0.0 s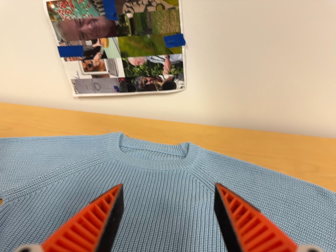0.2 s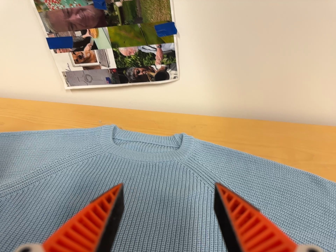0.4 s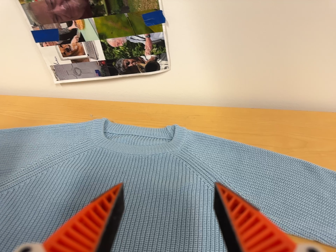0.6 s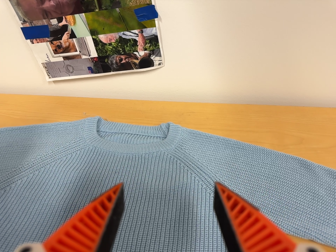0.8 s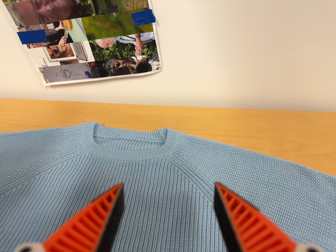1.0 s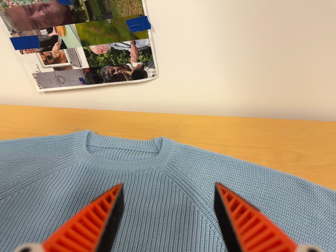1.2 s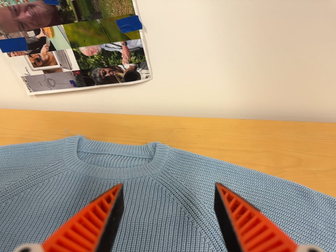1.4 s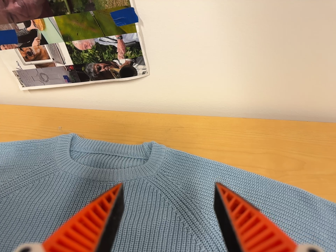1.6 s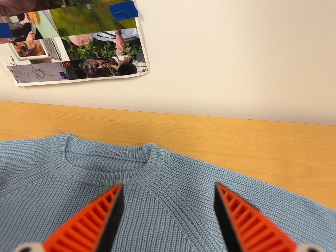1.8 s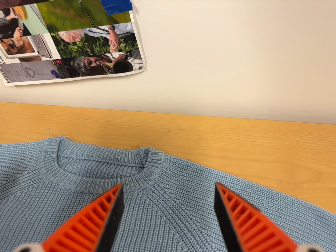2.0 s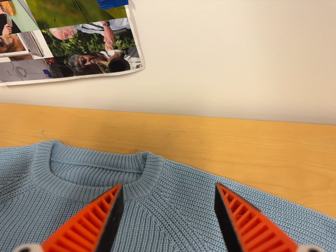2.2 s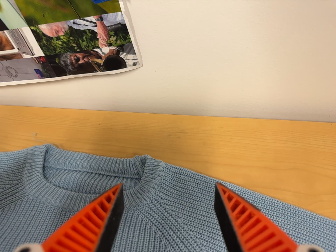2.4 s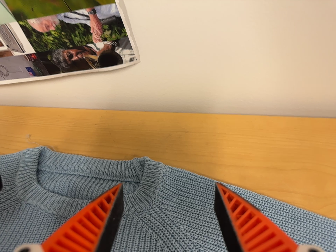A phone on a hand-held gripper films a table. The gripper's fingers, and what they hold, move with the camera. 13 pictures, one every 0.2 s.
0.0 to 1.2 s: The camera travels to its right, forward and toward the top of its view, about 10 cm, so close, fixed things drift to the left.
1.2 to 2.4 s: The camera travels forward and toward the top of its view, about 16 cm, so what stands in front looms larger. Its aim tips toward the bottom of its view by about 10 degrees.
The film runs backward here.
